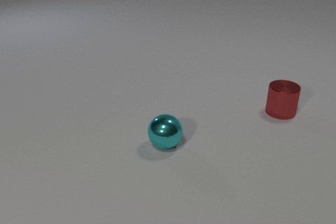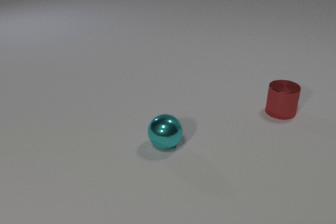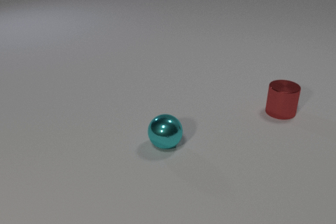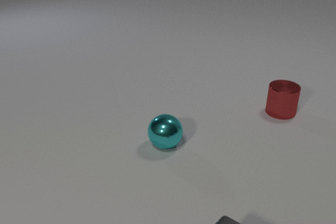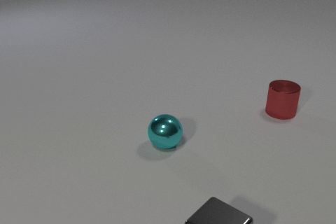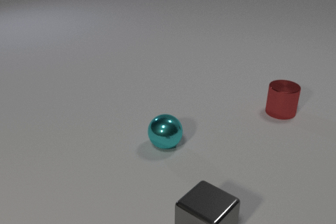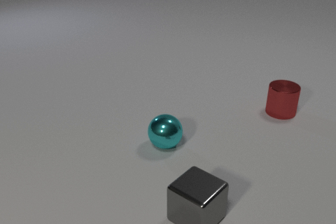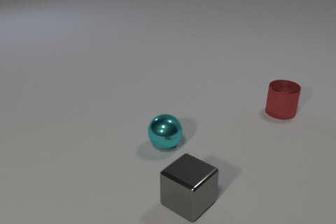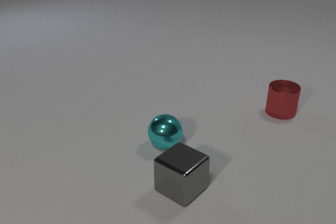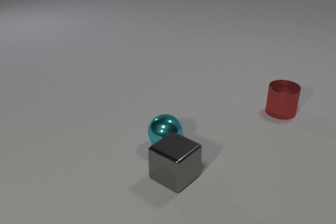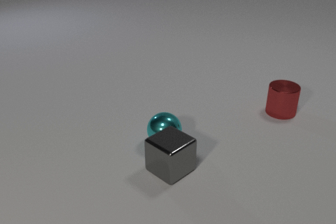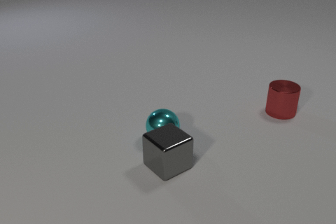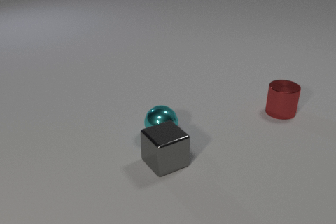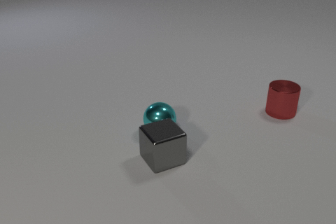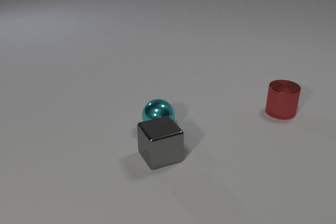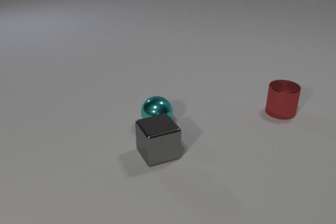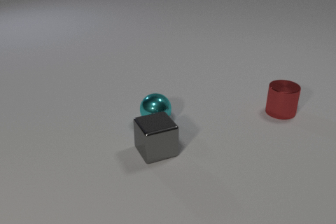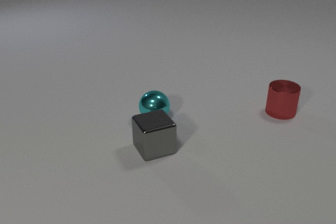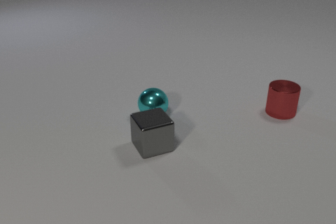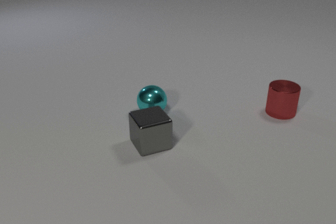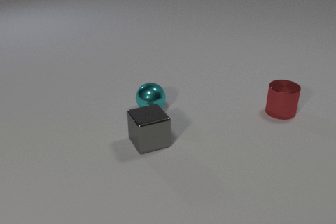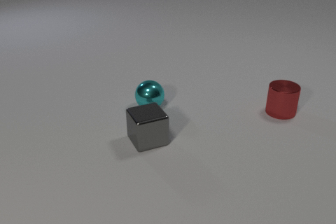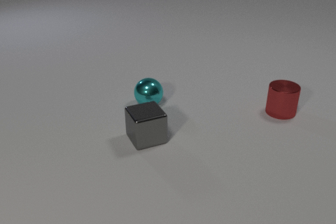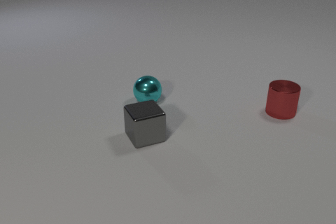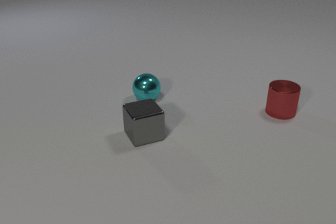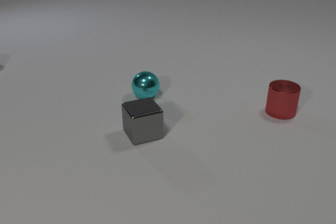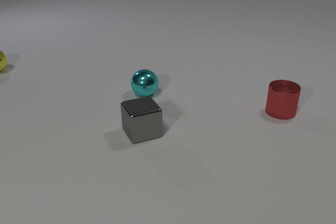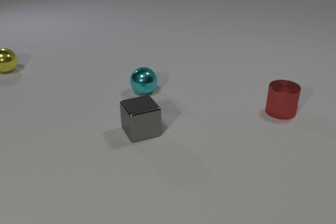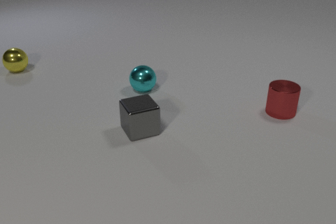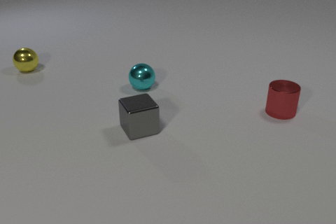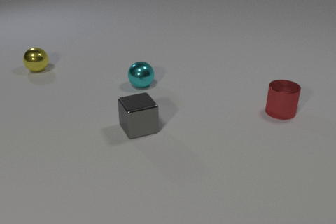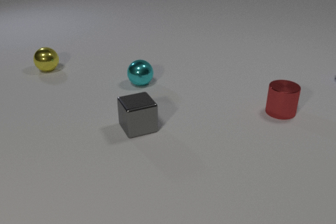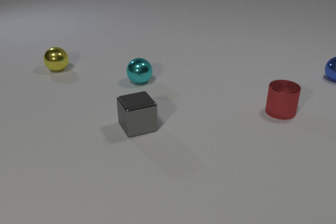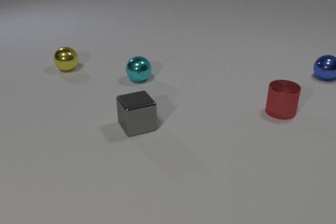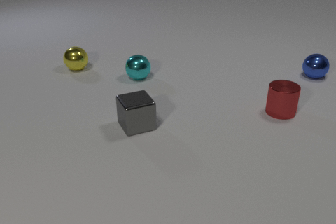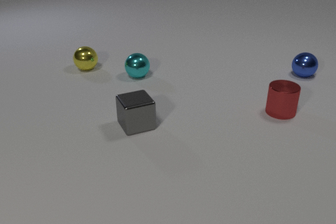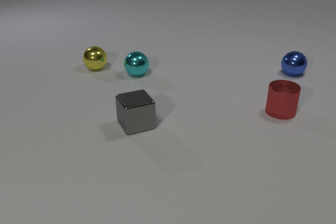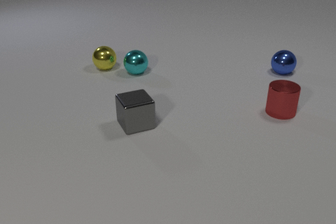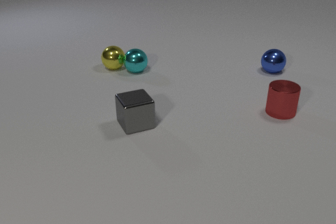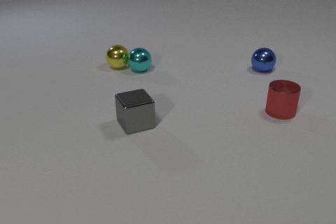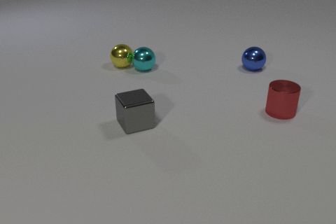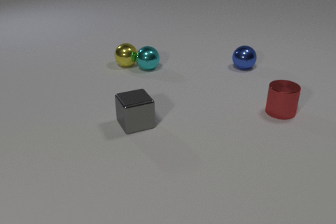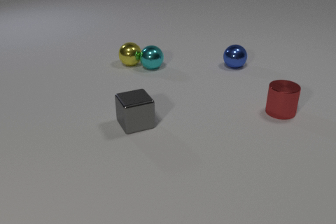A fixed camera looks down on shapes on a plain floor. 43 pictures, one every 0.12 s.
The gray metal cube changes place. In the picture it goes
away from the camera.
The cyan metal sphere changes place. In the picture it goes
away from the camera.
0.00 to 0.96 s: The gray metal cube comes in at the bottom edge, slides away from the camera and to the left.
0.96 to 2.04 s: The gray metal cube slides away from the camera and to the left, spins so that its near face slides to the left, clockwise seen from above. The cyan metal sphere rolls away from the camera. The gray metal cube and the cyan metal sphere collide.
2.04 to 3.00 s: The gray metal cube slides away from the camera and to the left. The cyan metal sphere rolls away from the camera.
3.00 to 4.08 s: The gray metal cube slides away from the camera. The cyan metal sphere rolls away from the camera. The yellow metal sphere comes in at the left edge, rolls to the right. The blue metal sphere comes in at the right edge, rolls to the left.
4.08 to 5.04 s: The cyan metal sphere rolls away from the camera and to the right. The yellow metal sphere rolls to the right. The blue metal sphere rolls to the left. The cyan metal sphere and the yellow metal sphere collide.
What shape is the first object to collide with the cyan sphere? cube.
How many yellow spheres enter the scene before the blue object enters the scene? 1.
How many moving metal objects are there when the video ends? 3.
